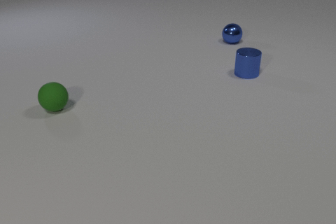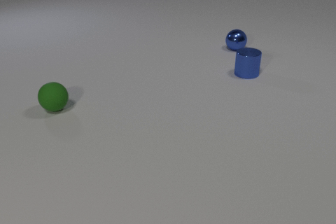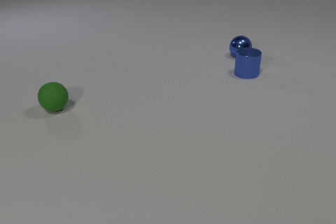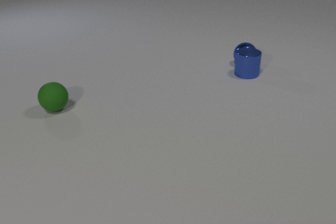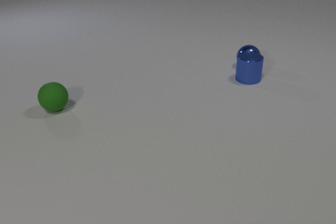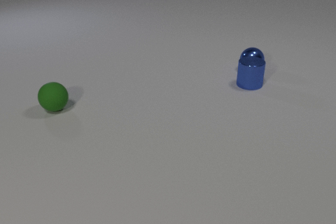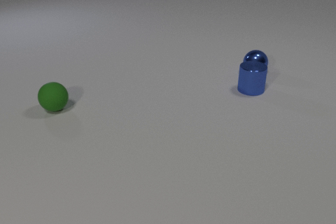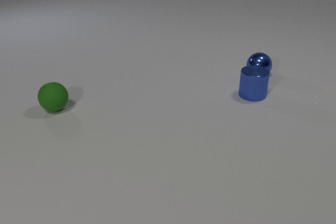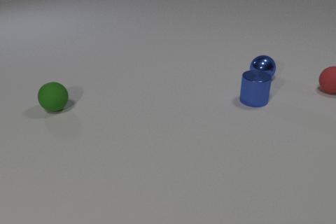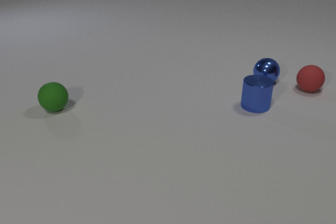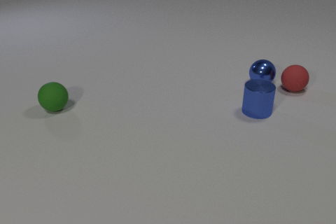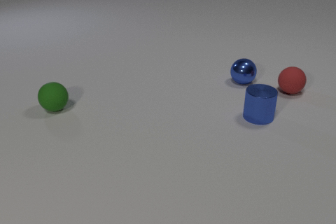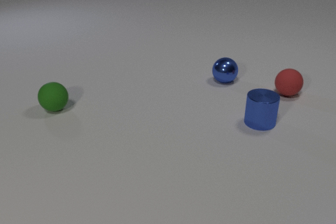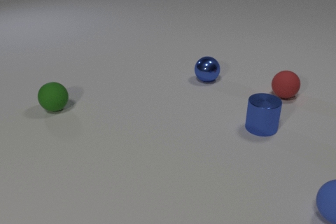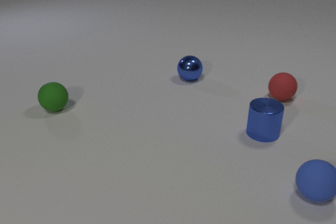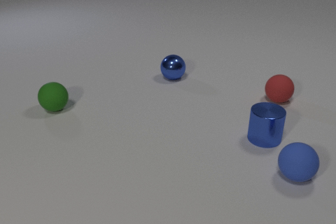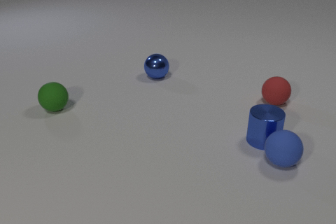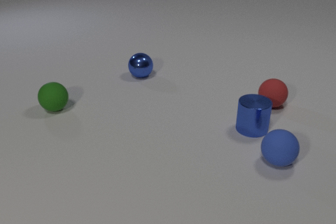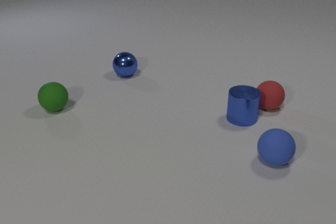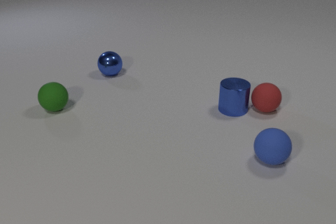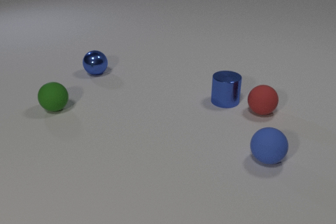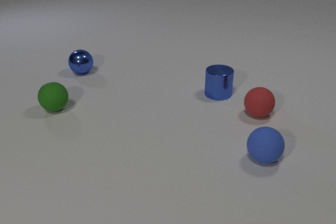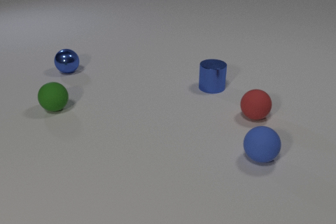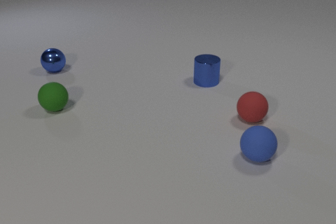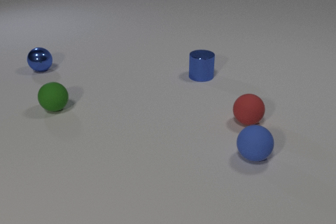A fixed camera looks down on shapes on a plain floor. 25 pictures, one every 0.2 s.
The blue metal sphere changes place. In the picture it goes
to the left.
0.0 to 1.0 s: The blue metal sphere rolls toward the camera. The blue metal cylinder slides toward the camera. The blue metal sphere and the blue metal cylinder collide.
1.0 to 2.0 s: The blue metal sphere rolls toward the camera. The blue metal cylinder slides toward the camera. The red rubber sphere comes in at the right edge, rolls to the left. The blue metal sphere and the red rubber sphere collide.
2.0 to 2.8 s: The blue metal sphere rolls to the left. The blue metal cylinder slides toward the camera. The blue rubber sphere comes in at the right edge, rolls away from the camera and to the left. The red rubber sphere rolls toward the camera and to the left.
2.8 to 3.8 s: The blue metal sphere rolls to the left. The blue metal cylinder slides away from the camera and to the left. The blue rubber sphere rolls to the left and away from the camera. The red rubber sphere rolls toward the camera and to the left. The blue metal cylinder and the blue rubber sphere collide.
3.8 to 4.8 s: The blue metal sphere rolls to the left. The blue metal cylinder slides away from the camera and to the left. The blue rubber sphere rolls to the left. The red rubber sphere rolls toward the camera and to the left.
What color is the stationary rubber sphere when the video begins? green.
What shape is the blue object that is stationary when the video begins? cylinder.
What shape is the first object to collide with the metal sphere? cylinder.
